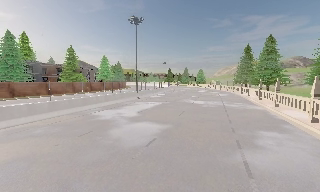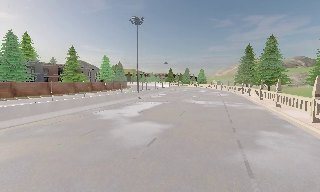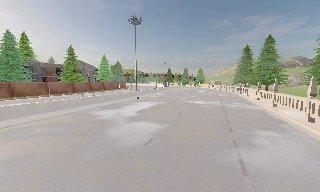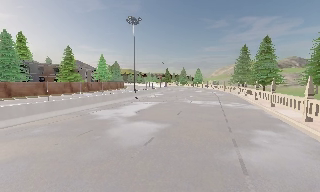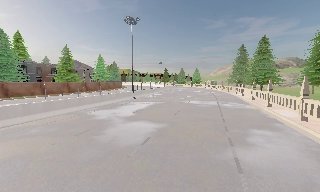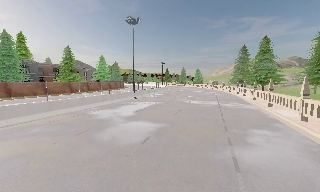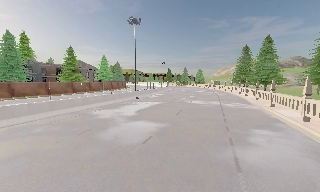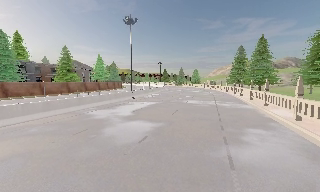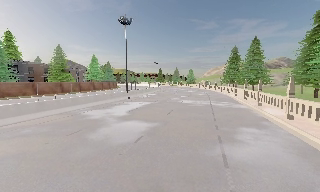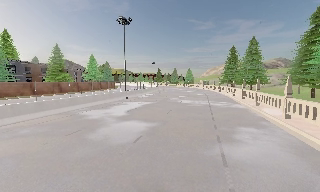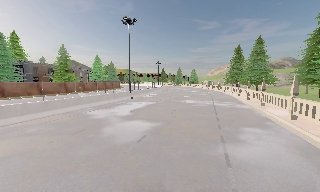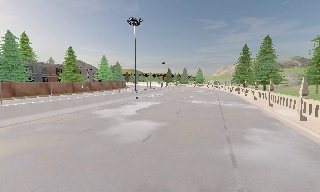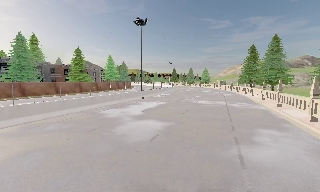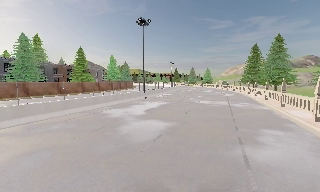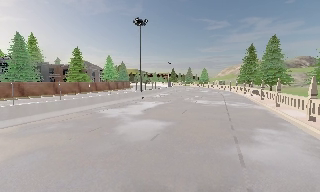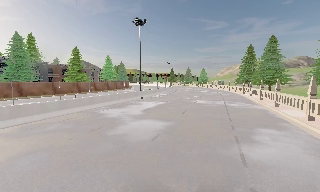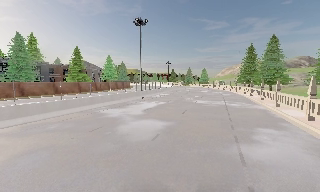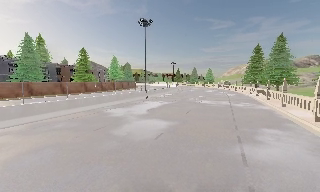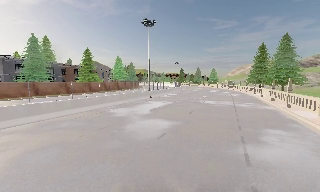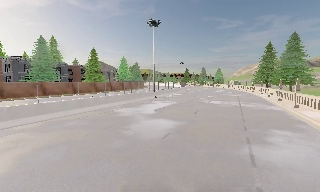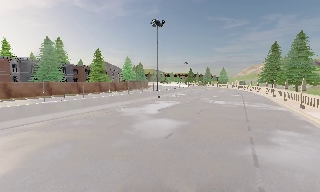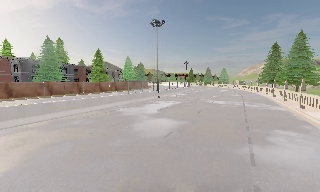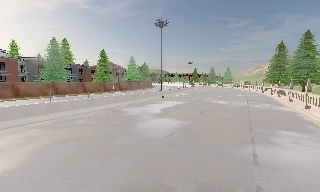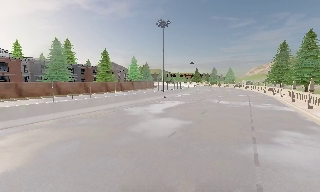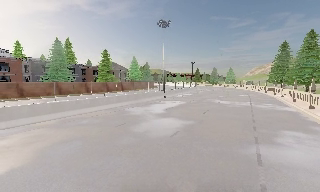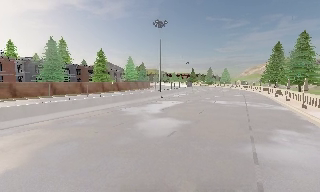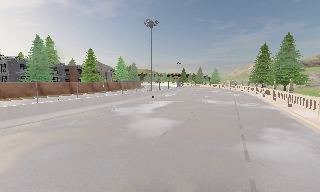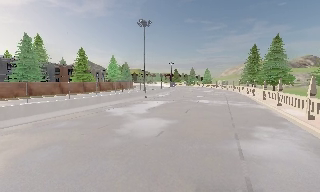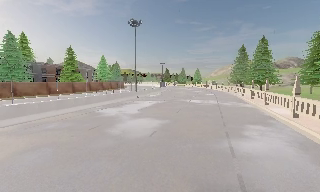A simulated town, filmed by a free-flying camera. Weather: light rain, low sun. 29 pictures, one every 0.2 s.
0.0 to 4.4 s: The camera travels backward, about 1 m, so what stands in front gets smaller.
4.4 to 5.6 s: The scene slides to the left, as the camera pans about 10 degrees to its right.
The film runs backward here.
